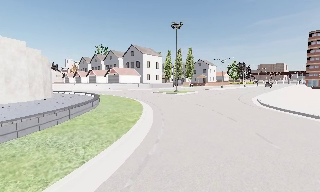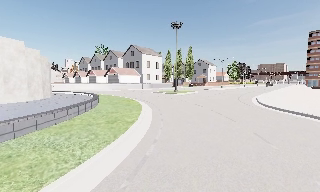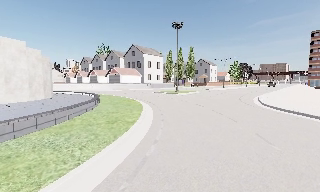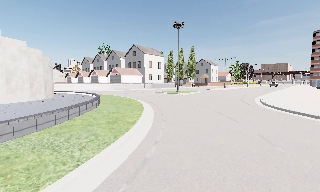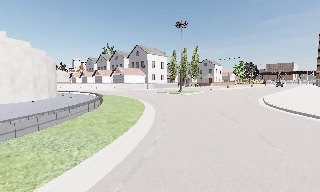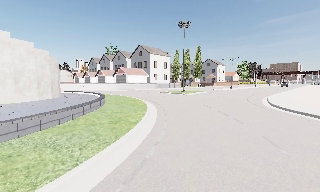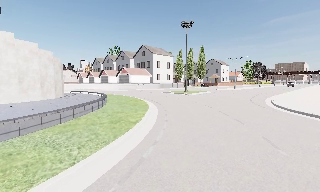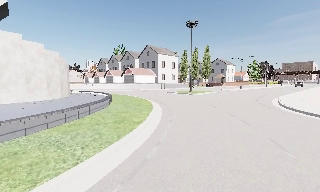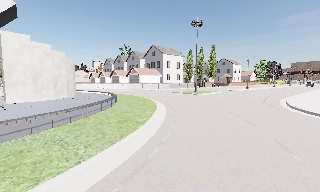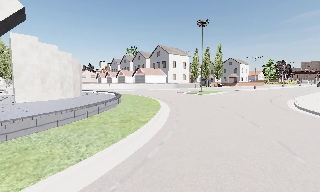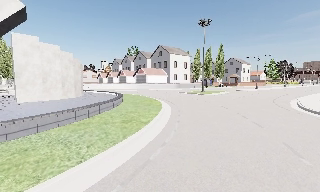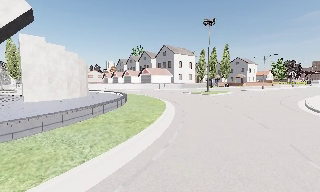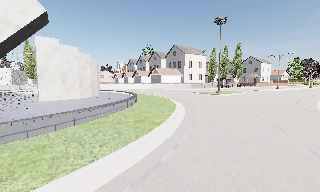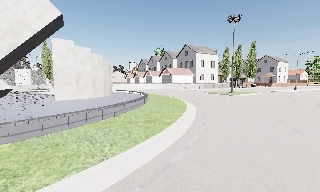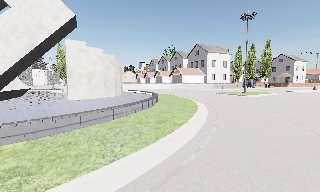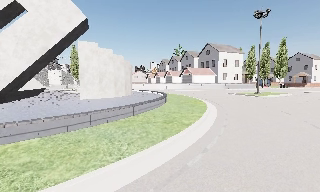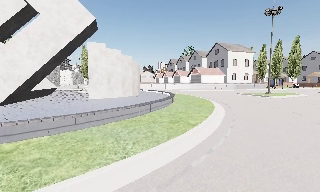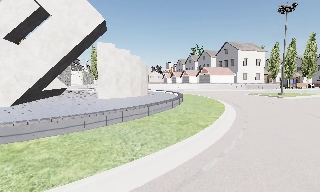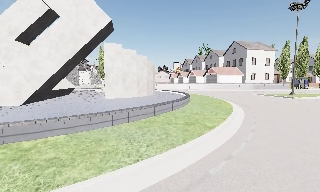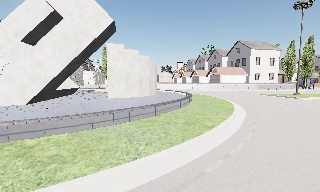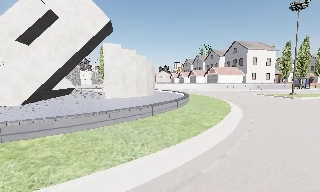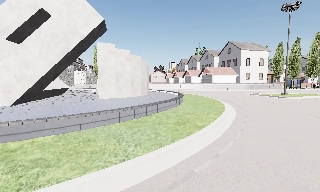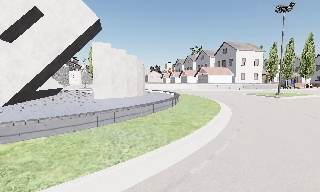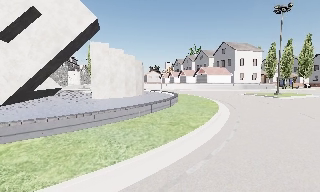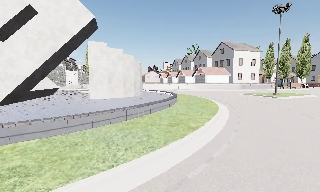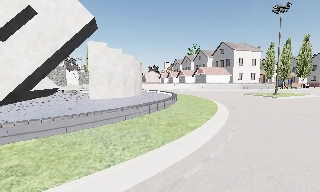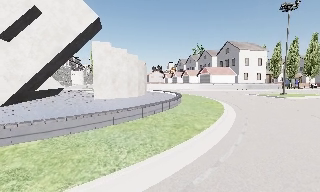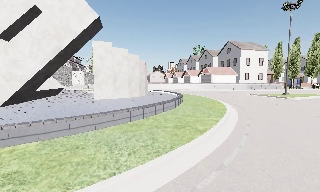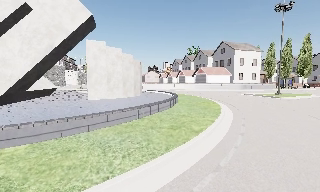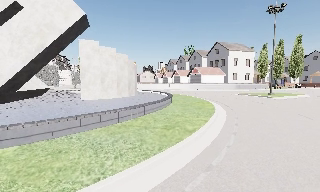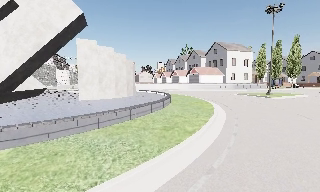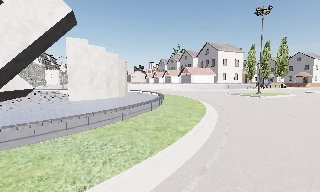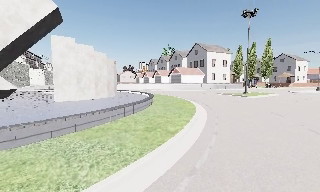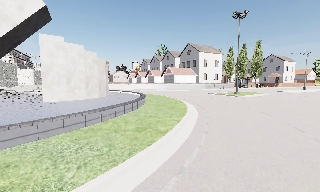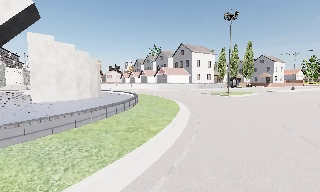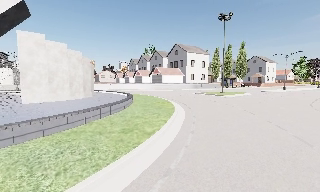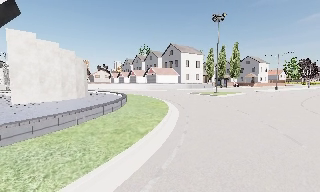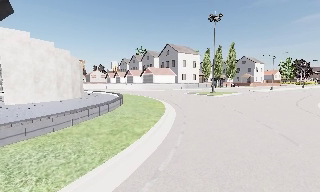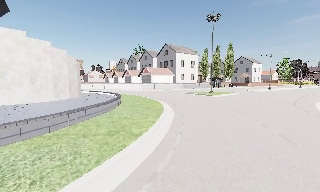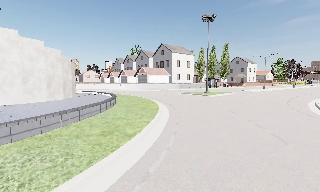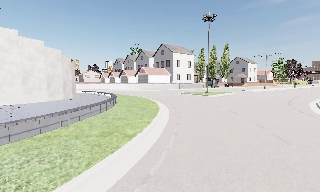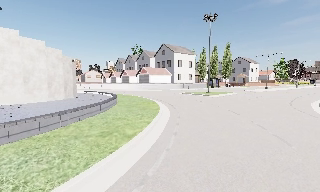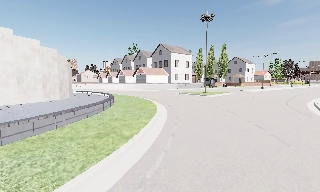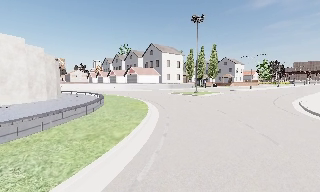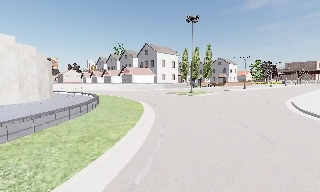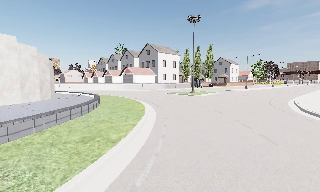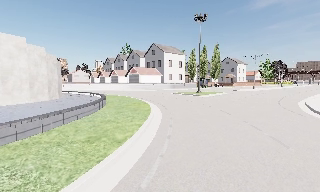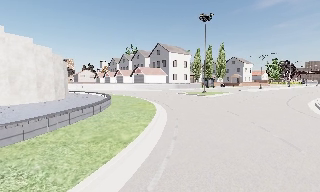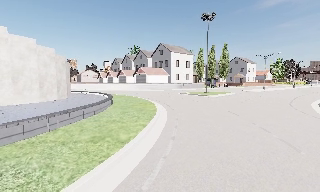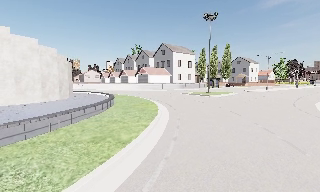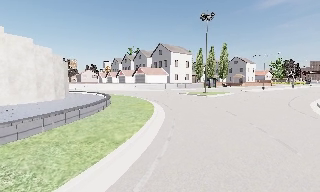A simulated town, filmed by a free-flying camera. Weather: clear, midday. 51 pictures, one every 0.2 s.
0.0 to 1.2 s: The camera shifts only a little, or ends up much as it began.
1.2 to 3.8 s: The scene slides to the right, as the camera pans about 30 degrees to its left. It travels to its right, about 1 m.
3.8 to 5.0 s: The camera shifts only a little, or ends up much as it began.
5.0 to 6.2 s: The camera travels forward, about 0.5 m, so what stands in front looms larger.
6.2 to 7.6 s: The scene slides to the left, as the camera pans about 15 degrees to its right.
7.6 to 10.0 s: The camera travels forward, about 0.5 m, so what stands in front looms larger.
The film runs forward here.
